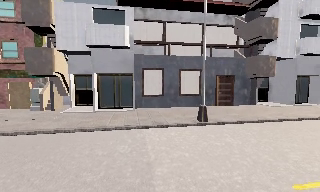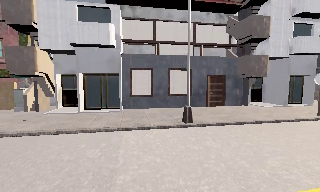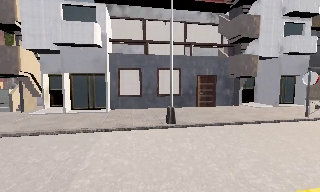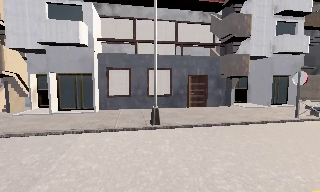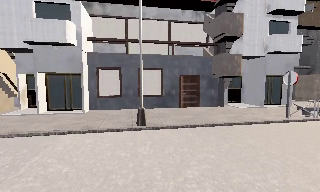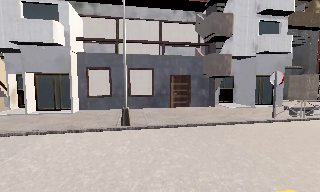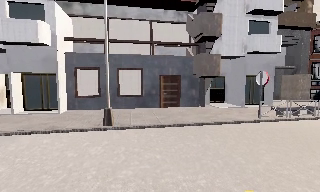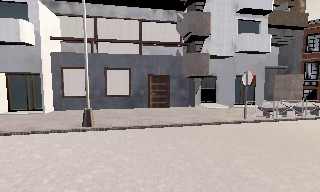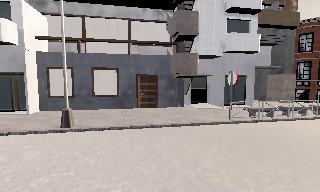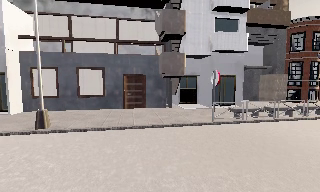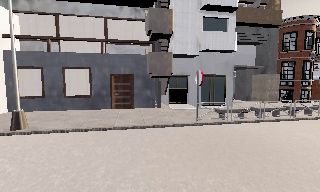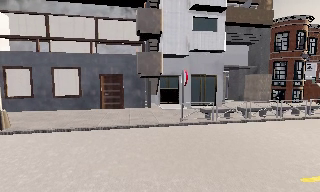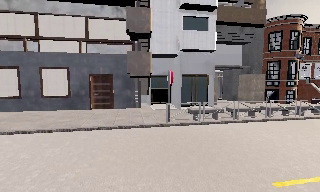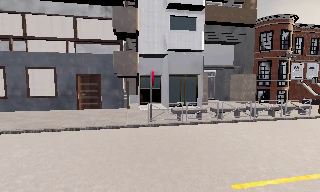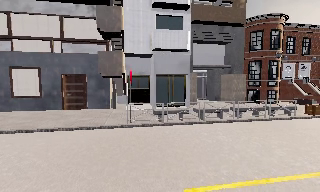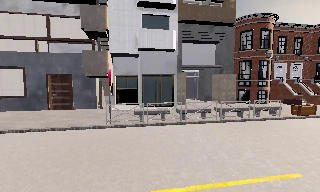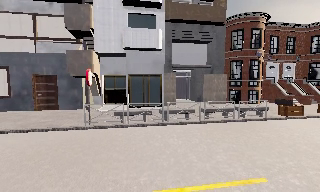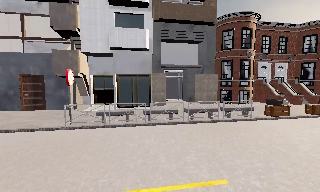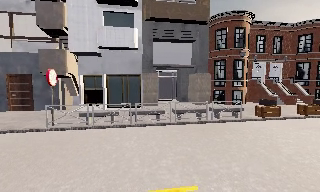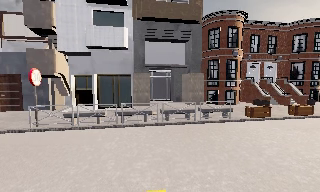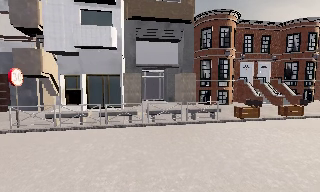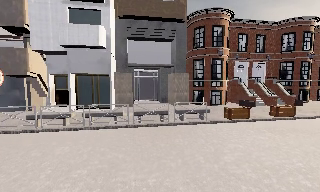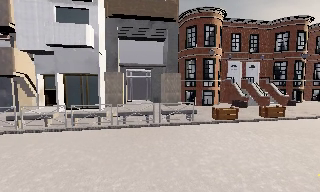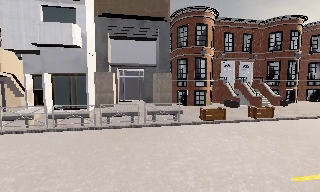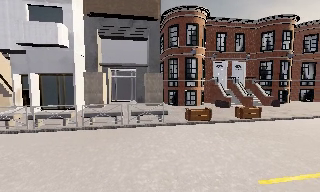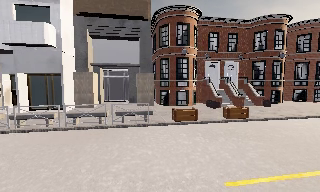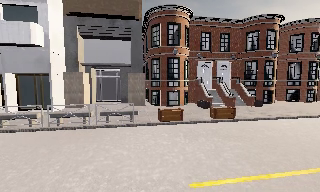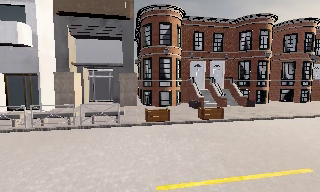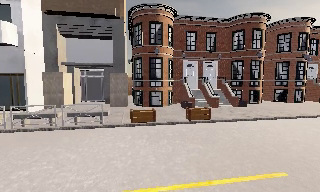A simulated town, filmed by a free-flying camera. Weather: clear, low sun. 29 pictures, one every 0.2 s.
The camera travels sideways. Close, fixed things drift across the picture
to the left.
0.0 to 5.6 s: The camera travels to its right, about 19 m, so close, fixed things drift to the left.
The film runs forward here.
